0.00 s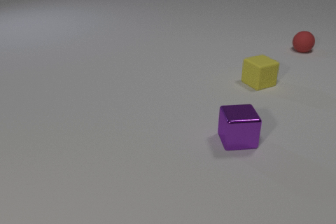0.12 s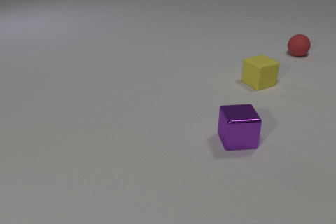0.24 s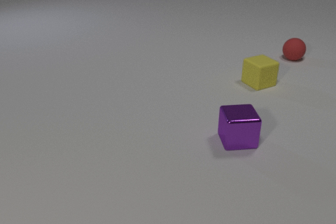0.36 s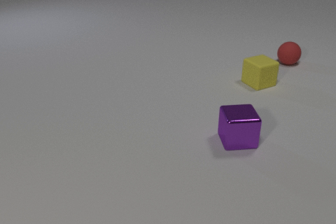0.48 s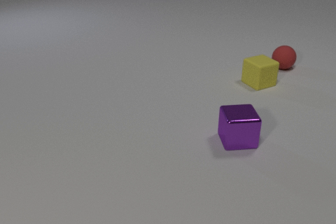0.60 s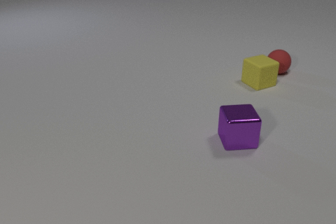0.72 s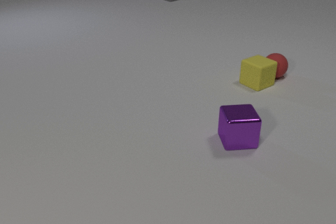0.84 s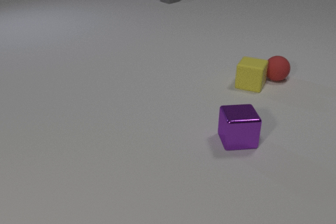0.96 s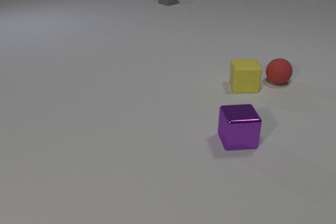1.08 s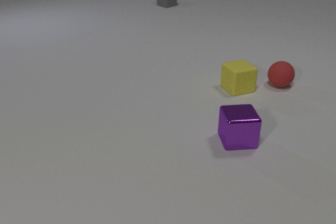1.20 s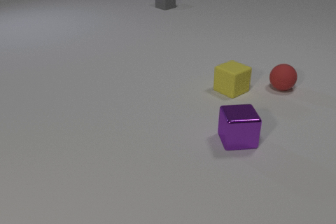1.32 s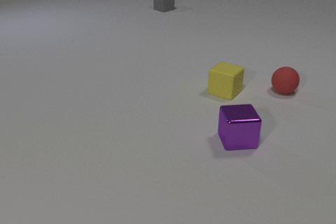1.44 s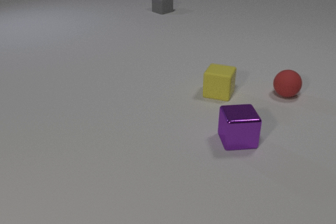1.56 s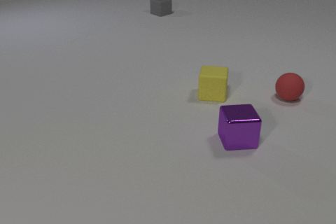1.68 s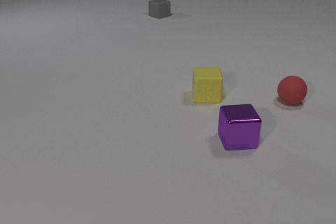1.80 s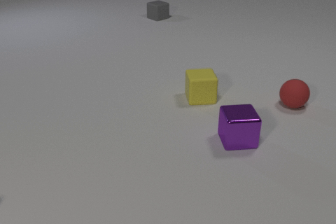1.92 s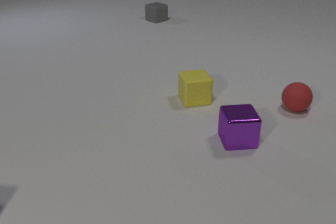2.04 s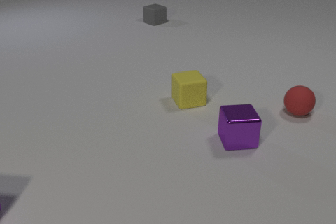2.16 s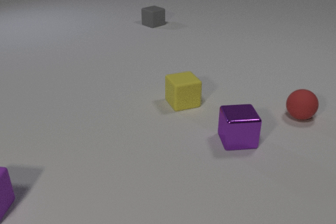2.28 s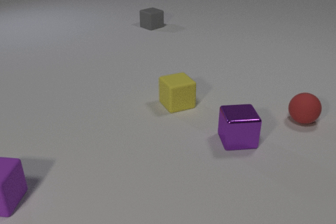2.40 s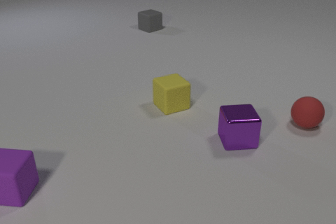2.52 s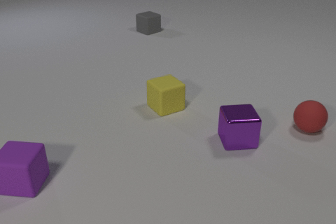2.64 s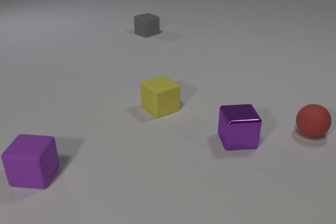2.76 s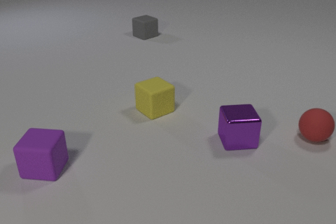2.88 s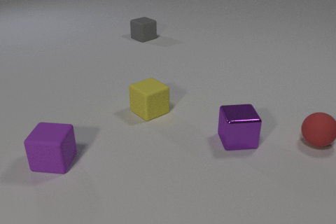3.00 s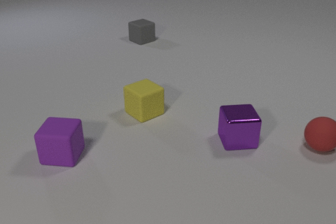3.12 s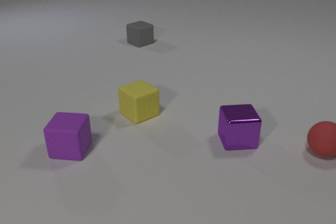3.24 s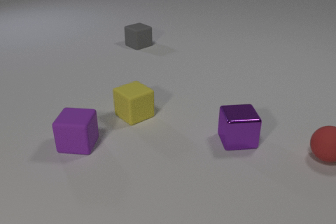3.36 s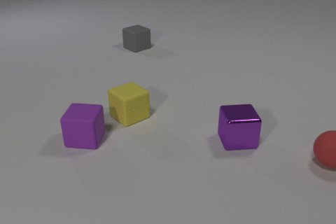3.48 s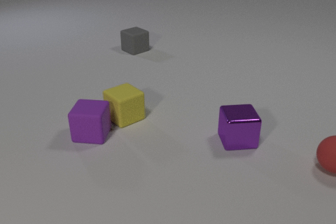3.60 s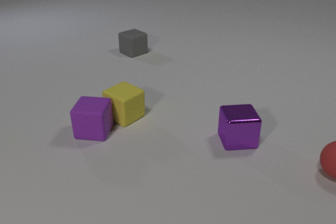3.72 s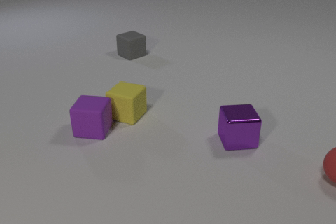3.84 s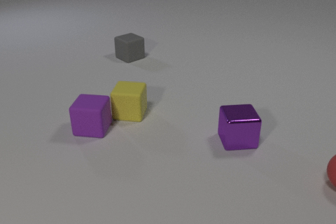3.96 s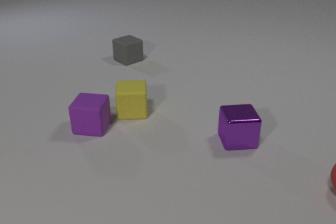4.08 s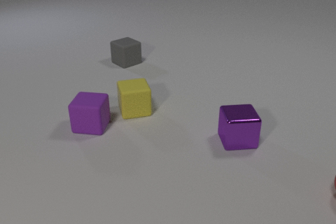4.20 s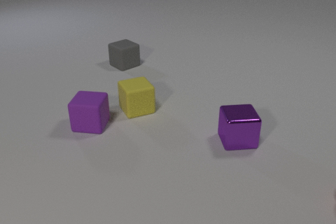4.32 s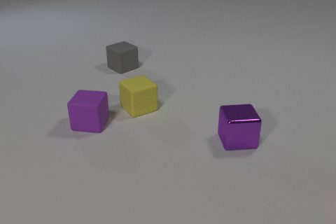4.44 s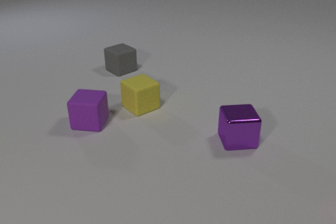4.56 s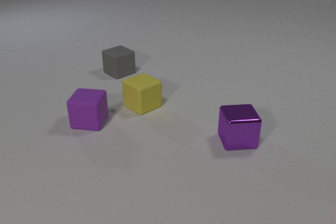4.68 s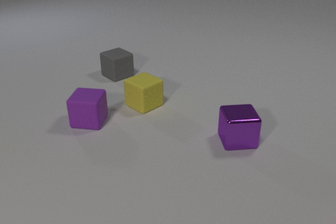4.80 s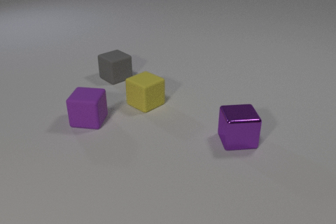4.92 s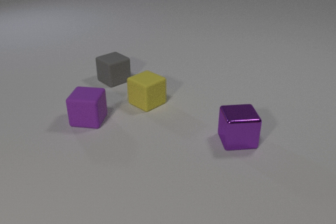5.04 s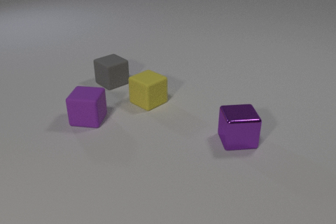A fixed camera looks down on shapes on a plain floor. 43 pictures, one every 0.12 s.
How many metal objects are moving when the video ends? 0.
What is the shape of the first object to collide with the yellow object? sphere.
How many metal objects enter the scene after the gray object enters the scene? 0.
0.00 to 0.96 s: The red rubber sphere rolls toward the camera. The yellow rubber cube slides to the left and toward the camera, spins counterclockwise seen from above by about 60 degrees, its near face sliding to the right. The gray rubber cube comes in at the top edge, slides toward the camera. The red rubber sphere and the yellow rubber cube collide.
0.96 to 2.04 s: The red rubber sphere rolls toward the camera. The yellow rubber cube slides to the left and toward the camera, spins so that its near face slides to the right, counterclockwise seen from above. The gray rubber cube slides toward the camera.
2.04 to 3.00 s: The red rubber sphere rolls toward the camera and to the right. The yellow rubber cube slides to the left and toward the camera, spins counterclockwise seen from above by about 30 degrees, its near face sliding to the right. The purple rubber cube slides to the right and away from the camera. The gray rubber cube slides toward the camera.
3.00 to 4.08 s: The red rubber sphere rolls toward the camera and to the right. The yellow rubber cube slides to the left, spins so that its near face slides to the right, counterclockwise seen from above. The purple rubber cube slides away from the camera and to the right. The gray rubber cube slides toward the camera. The yellow rubber cube and the purple rubber cube collide.
4.08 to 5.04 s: The red rubber sphere leaves at the right edge. The yellow rubber cube slides away from the camera and to the right, spins counterclockwise seen from above by about 30 degrees, its near face sliding to the right. The purple rubber cube slides away from the camera. The gray rubber cube slides toward the camera.
